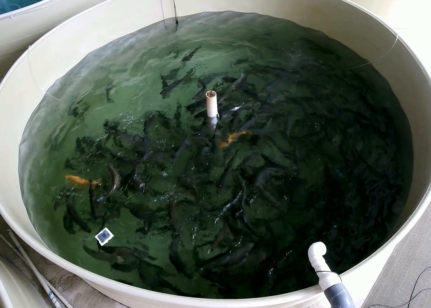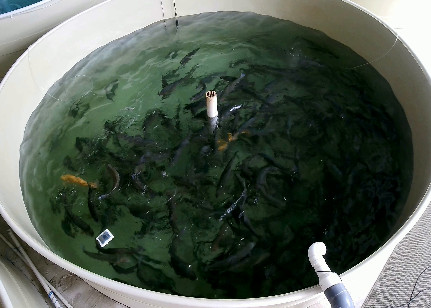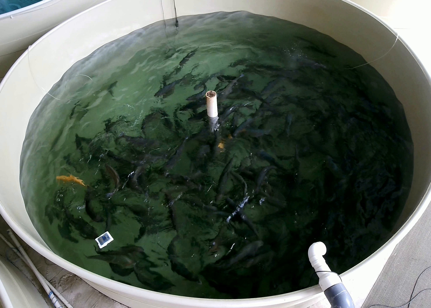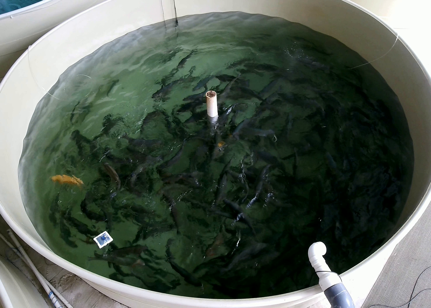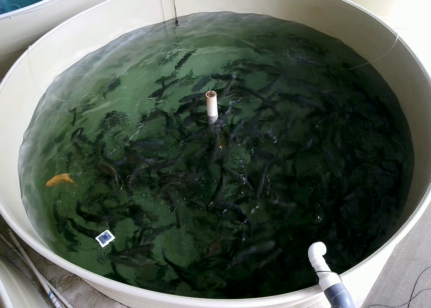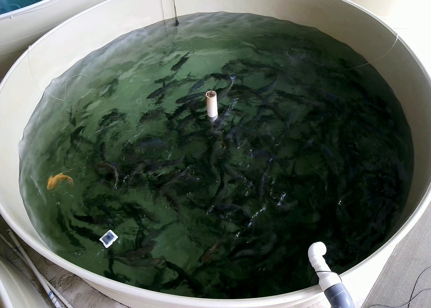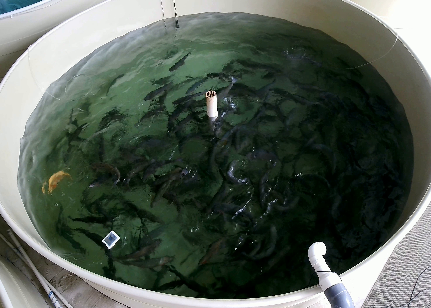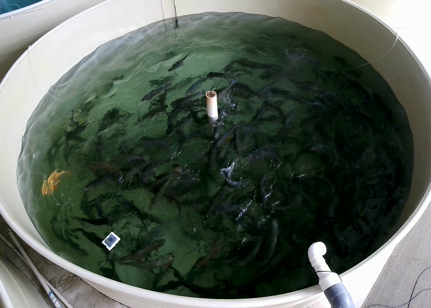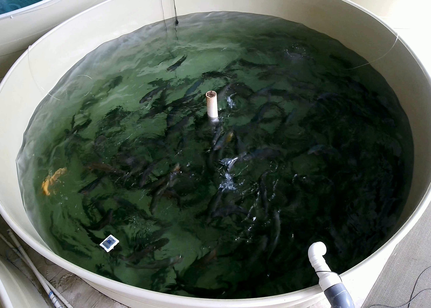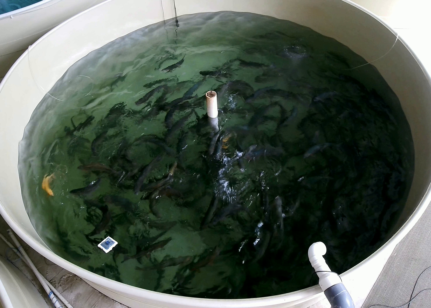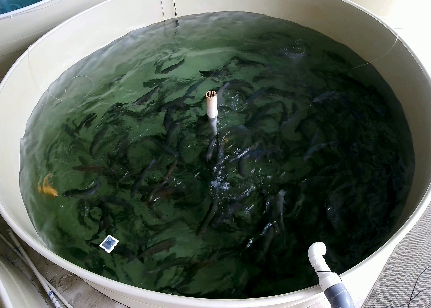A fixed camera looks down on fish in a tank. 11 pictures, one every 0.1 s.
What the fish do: Foraging.
